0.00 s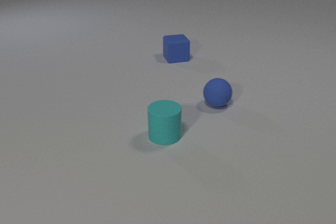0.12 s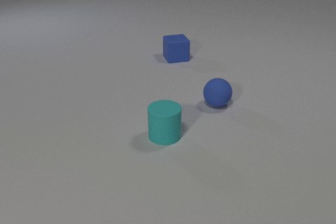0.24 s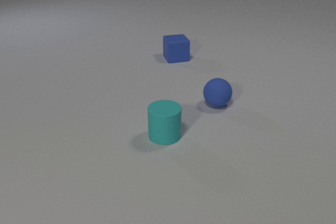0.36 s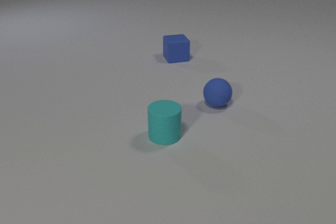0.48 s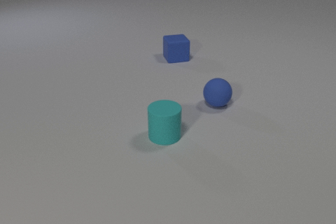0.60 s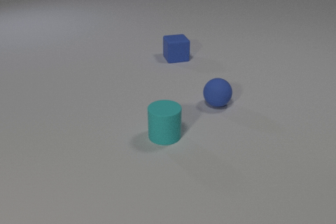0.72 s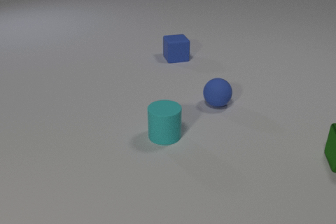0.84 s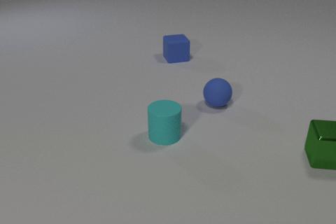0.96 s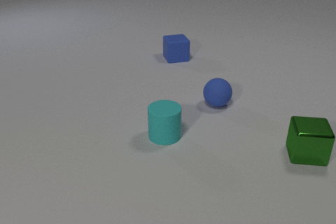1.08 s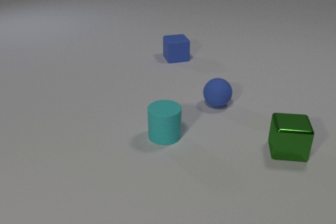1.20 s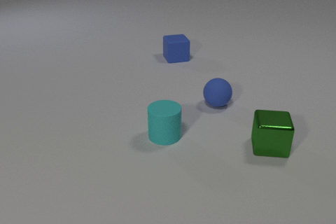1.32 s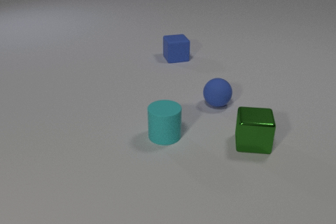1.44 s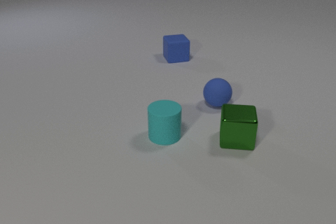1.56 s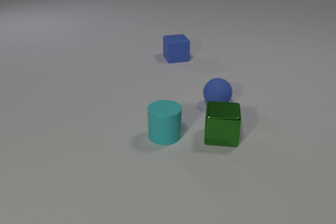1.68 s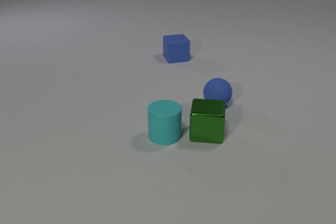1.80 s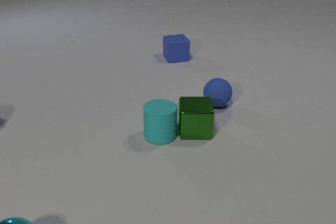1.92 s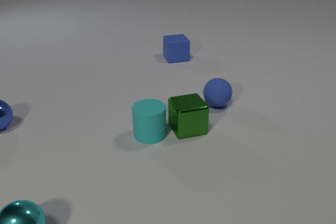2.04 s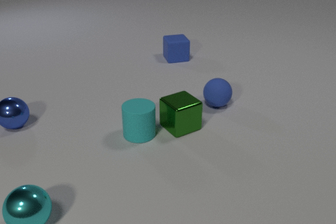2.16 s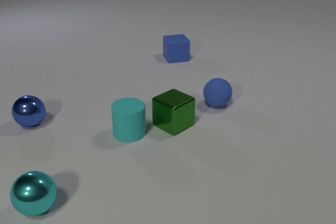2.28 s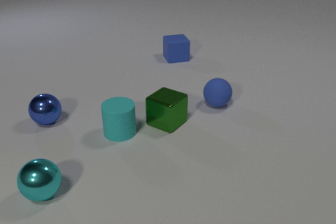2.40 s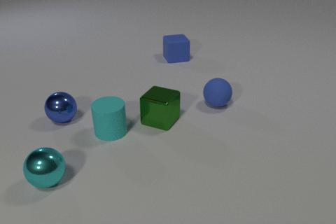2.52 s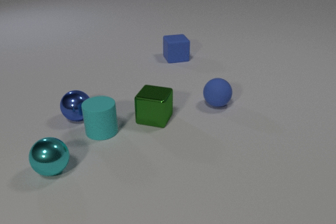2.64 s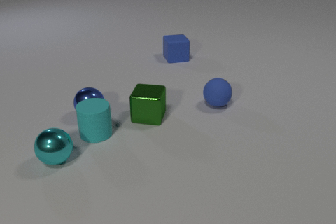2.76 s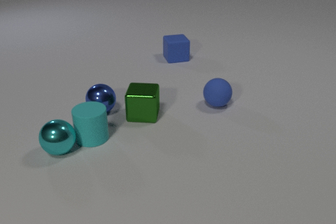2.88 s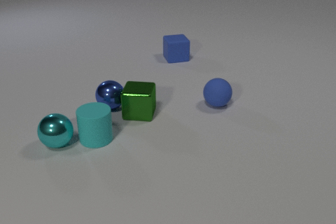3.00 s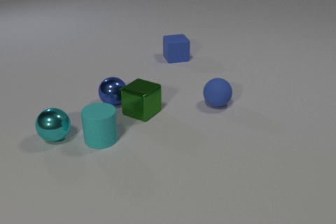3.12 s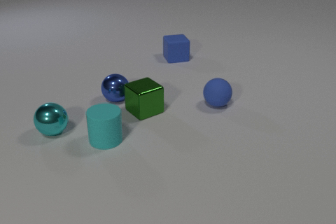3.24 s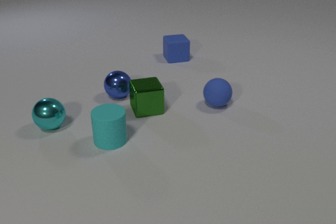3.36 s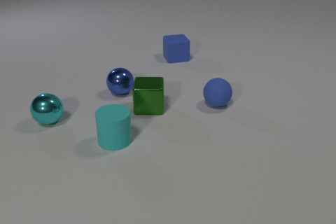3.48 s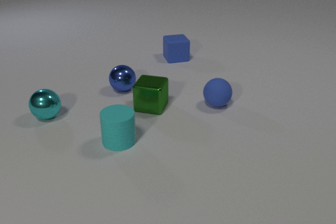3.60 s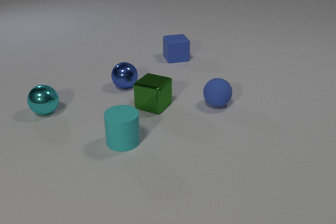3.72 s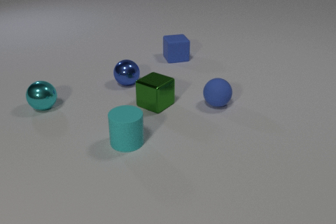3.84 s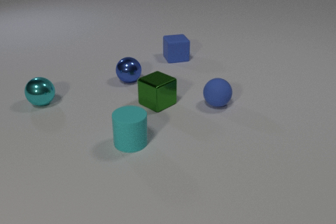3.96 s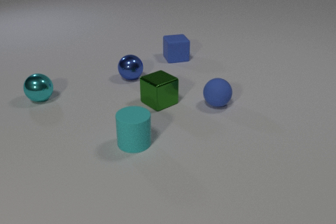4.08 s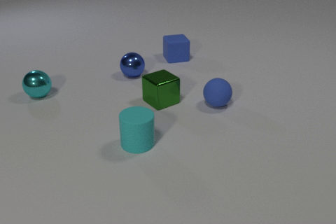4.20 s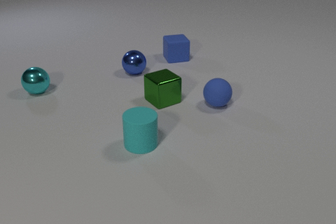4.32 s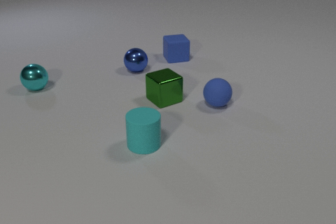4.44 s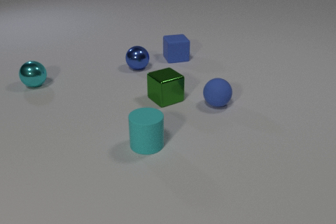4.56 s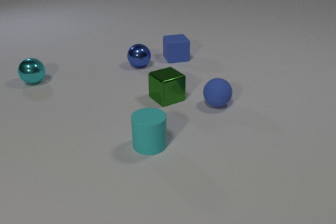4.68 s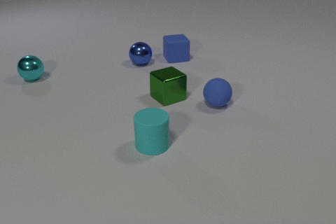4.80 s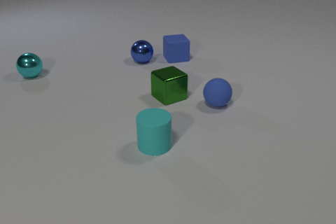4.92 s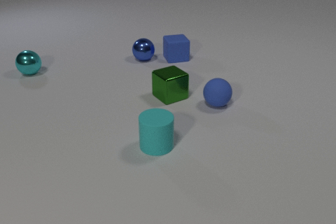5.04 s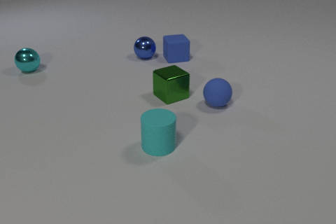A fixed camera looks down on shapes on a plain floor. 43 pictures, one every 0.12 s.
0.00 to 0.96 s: The green metal cube comes in at the right edge, slides to the left.
0.96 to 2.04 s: The green metal cube slides to the left, spins so that its near face slides to the right, counterclockwise seen from above. The cyan rubber cylinder slides to the left. The blue metal sphere comes in at the left edge, rolls to the right. The cyan metal sphere comes in at the bottom edge, rolls away from the camera. The green metal cube and the cyan rubber cylinder collide.
2.04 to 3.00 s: The green metal cube slides to the left and away from the camera, spins counterclockwise seen from above by about 30 degrees, its near face sliding to the right. The cyan rubber cylinder slides to the left. The blue metal sphere rolls to the right. The cyan metal sphere rolls away from the camera. The cyan rubber cylinder and the blue metal sphere collide. The cyan rubber cylinder and the cyan metal sphere collide. The green metal cube and the blue metal sphere collide.
3.00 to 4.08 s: The green metal cube slides away from the camera and to the right, spins clockwise seen from above by about 120 degrees, its near face sliding to the left. The cyan rubber cylinder slides to the right. The blue metal sphere rolls away from the camera. The cyan metal sphere rolls away from the camera.
4.08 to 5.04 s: The green metal cube slides away from the camera and to the right. The cyan rubber cylinder slides to the right. The blue metal sphere rolls away from the camera. The cyan metal sphere rolls away from the camera.
What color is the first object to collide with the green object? cyan.
What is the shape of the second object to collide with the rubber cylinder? sphere.
How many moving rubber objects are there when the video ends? 1.
